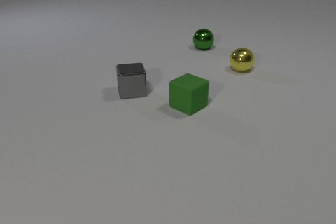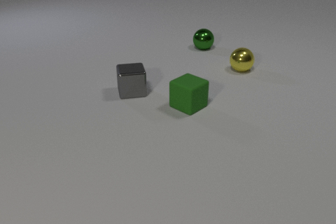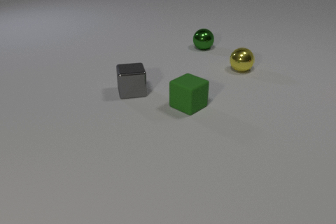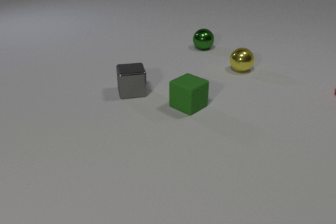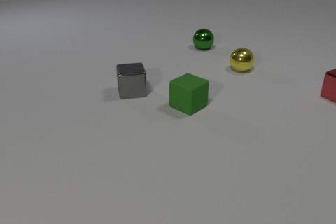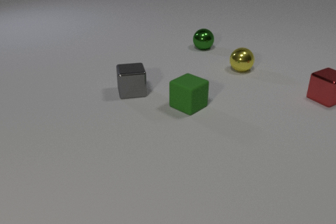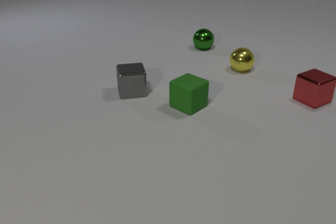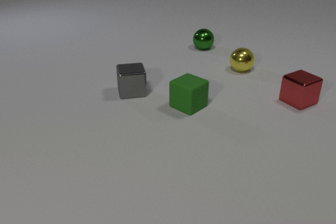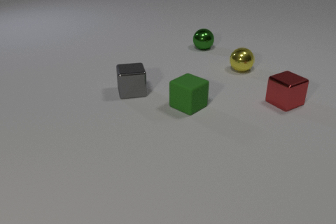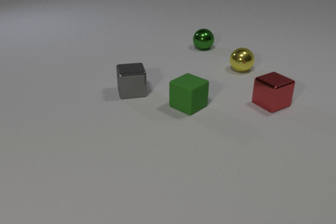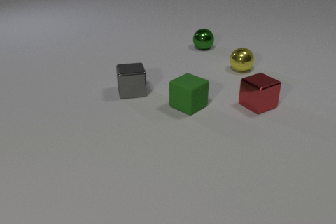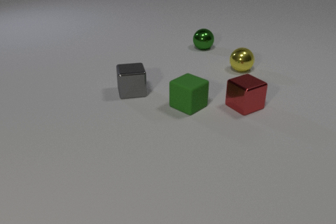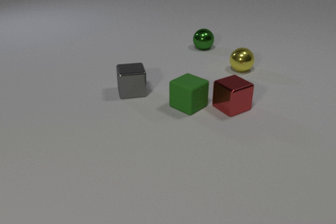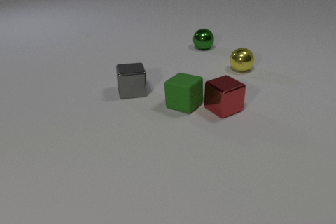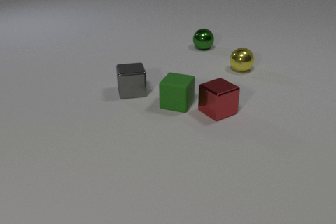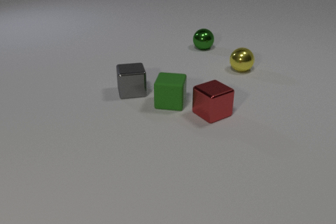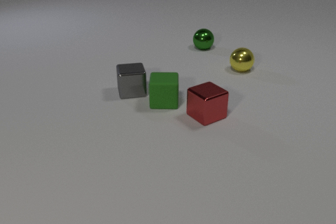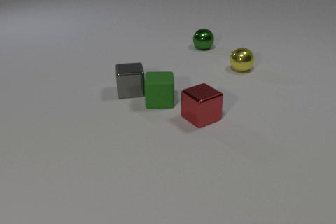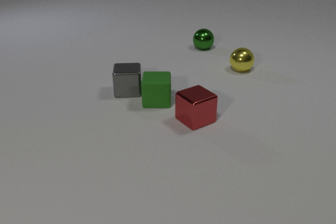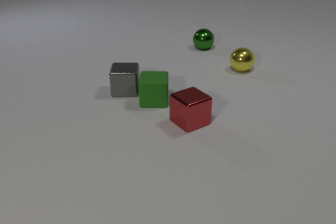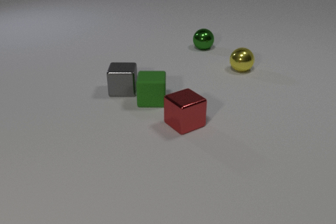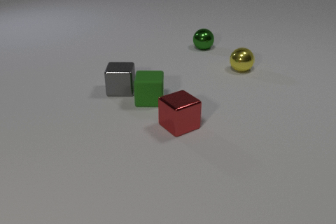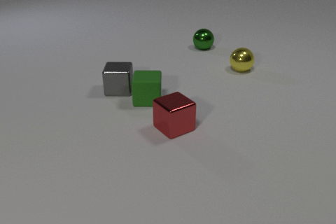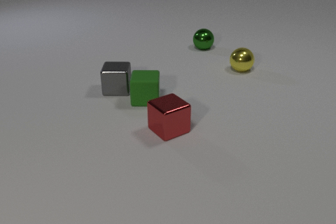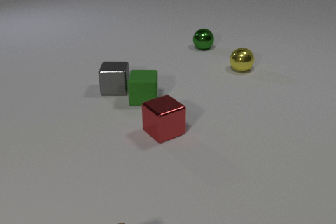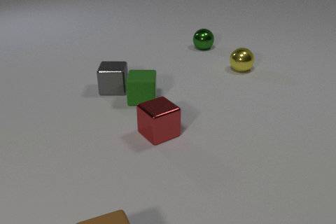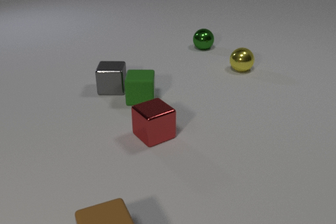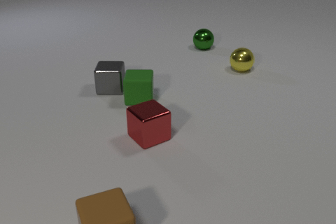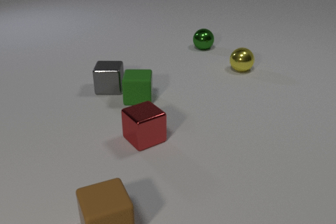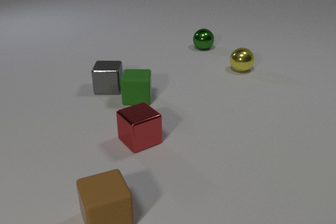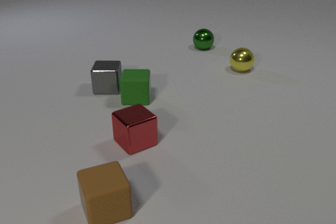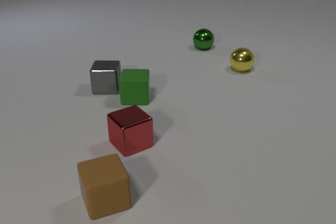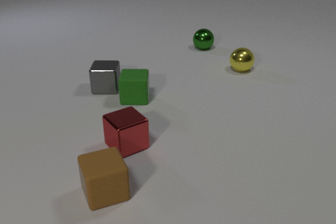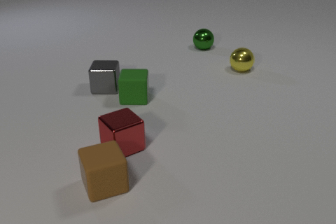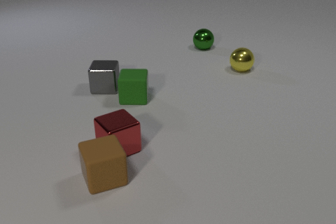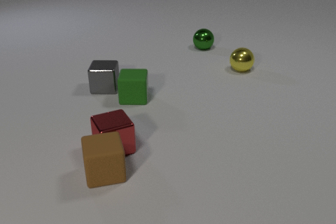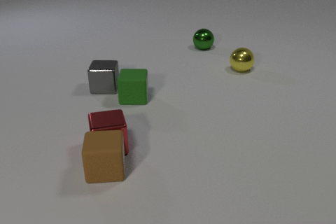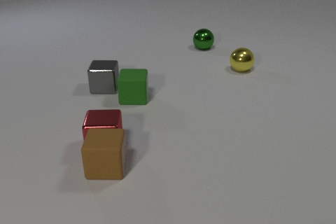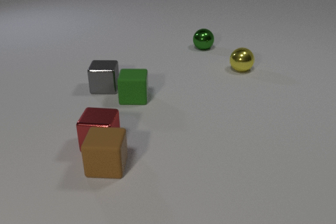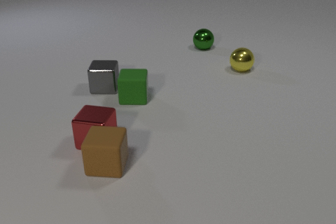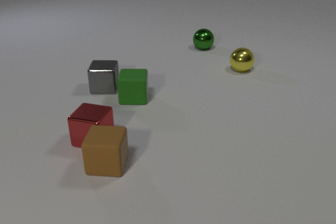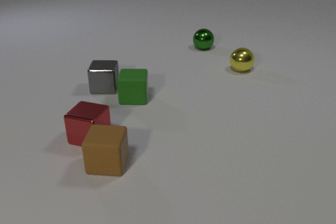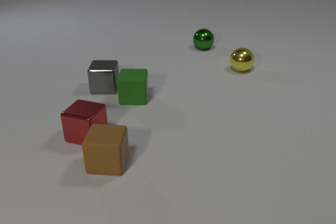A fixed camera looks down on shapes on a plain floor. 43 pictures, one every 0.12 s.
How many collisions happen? 3.
What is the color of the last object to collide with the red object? brown.
What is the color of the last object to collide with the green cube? gray.
0.00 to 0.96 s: The red metal cube comes in at the right edge, slides to the left and toward the camera.
0.96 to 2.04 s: The red metal cube slides to the left and toward the camera. The green rubber cube slides to the left, spins so that its near face slides to the right, counterclockwise seen from above. The red metal cube and the green rubber cube collide. The green rubber cube and the gray metal cube collide.
2.04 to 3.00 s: The red metal cube slides to the left and toward the camera. The green rubber cube slides to the left. The brown rubber cube comes in at the bottom edge, slides away from the camera. The gray metal cube slides to the left and away from the camera.
3.00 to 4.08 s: The red metal cube slides to the left and toward the camera. The green rubber cube slides to the left. The brown rubber cube slides away from the camera. The gray metal cube slides to the left.
4.08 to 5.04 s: The red metal cube slides to the left and away from the camera, spins so that its near face slides to the left, clockwise seen from above. The brown rubber cube slides away from the camera, spins so that its near face slides to the left, clockwise seen from above. The red metal cube and the brown rubber cube collide.
